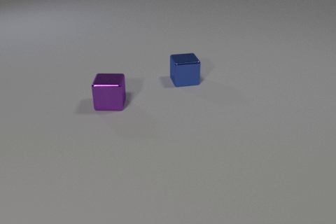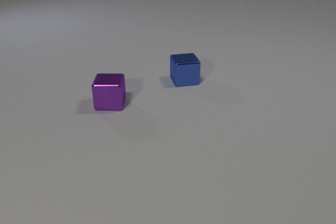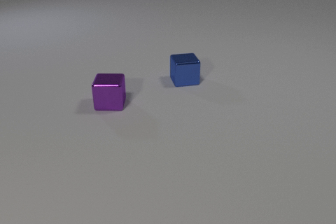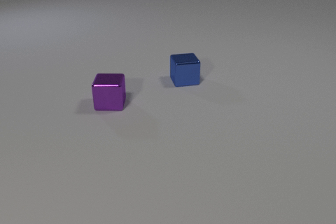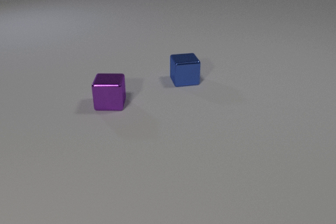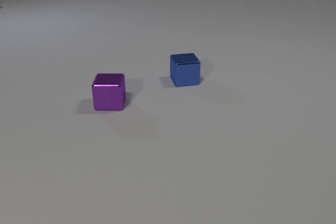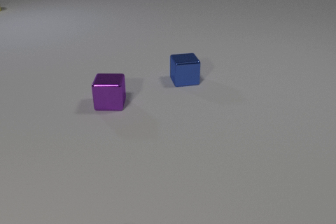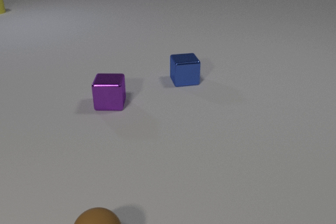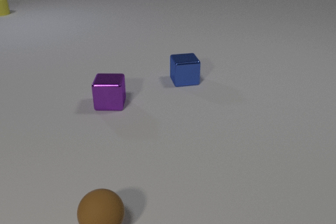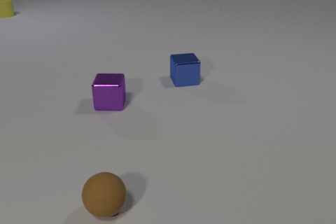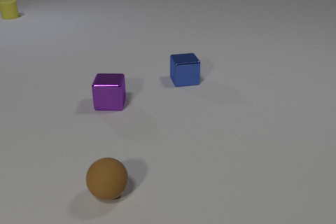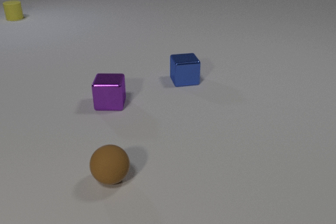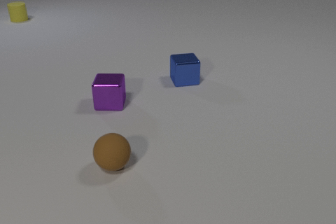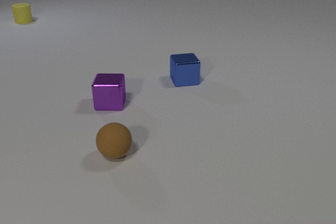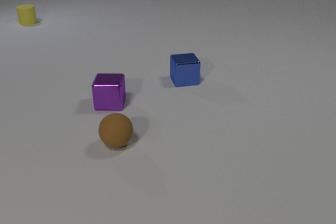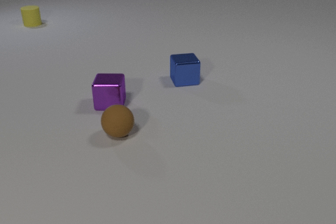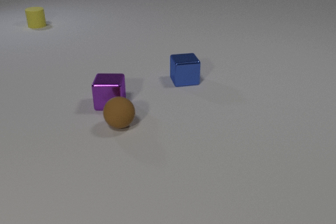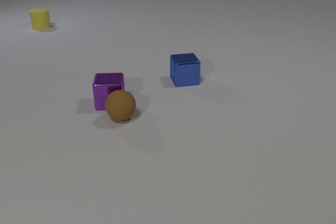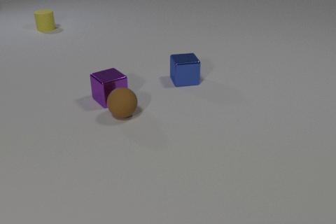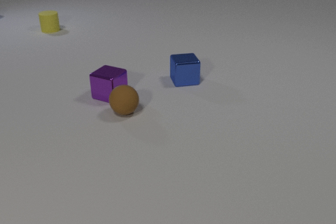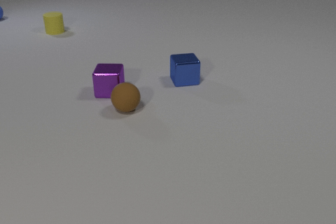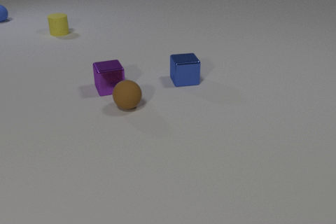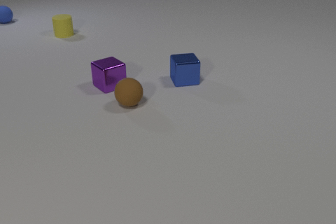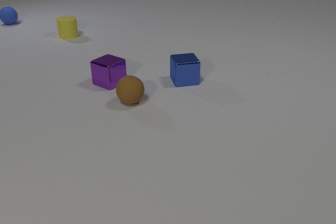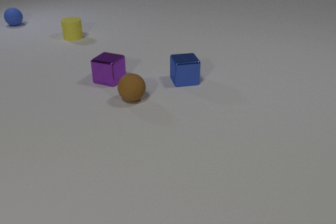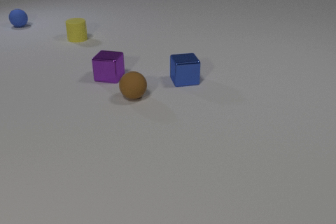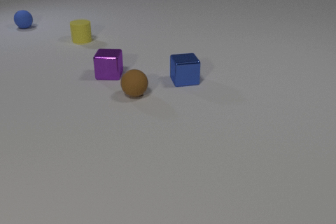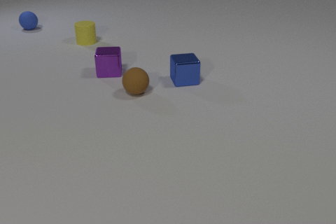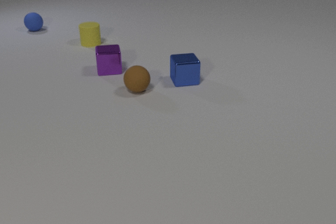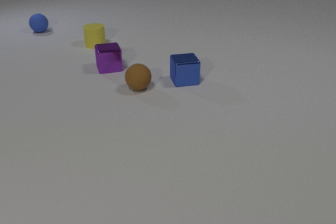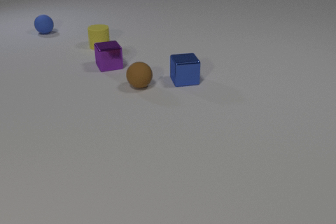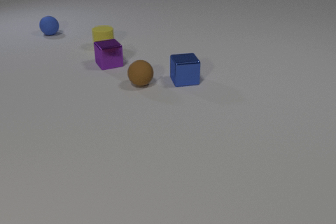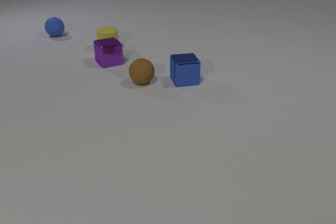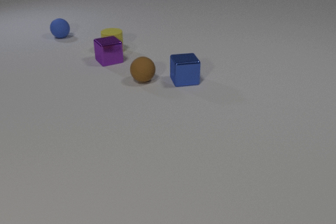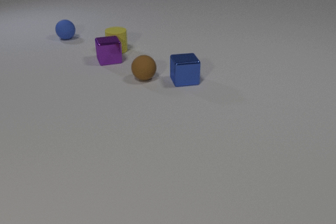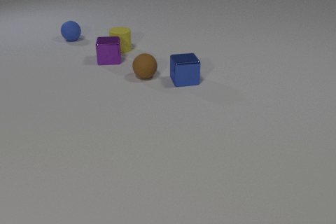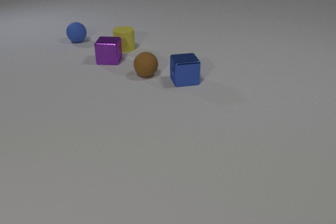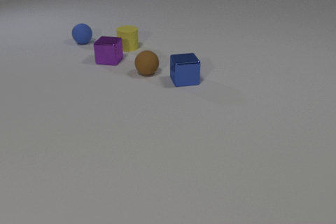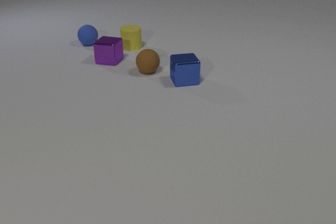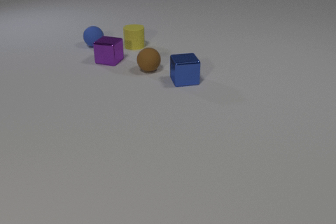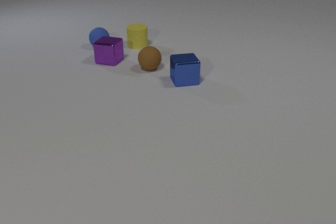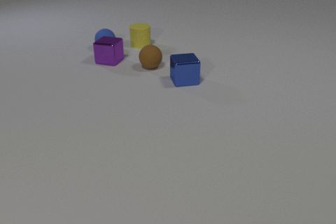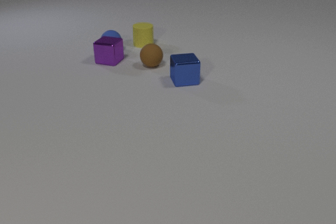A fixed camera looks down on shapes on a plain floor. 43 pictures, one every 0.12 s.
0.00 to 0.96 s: The brown rubber sphere comes in at the bottom edge, rolls away from the camera. The yellow rubber cylinder comes in at the left edge, slides toward the camera and to the right.
0.96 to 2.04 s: The brown rubber sphere rolls away from the camera. The yellow rubber cylinder slides toward the camera and to the right. The brown rubber sphere and the purple metal cube collide.
2.04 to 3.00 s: The brown rubber sphere rolls away from the camera. The purple metal cube slides away from the camera, spins so that its near face slides to the right, counterclockwise seen from above. The blue rubber sphere comes in at the left edge, rolls toward the camera and to the right. The yellow rubber cylinder slides toward the camera and to the right.
3.00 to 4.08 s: The brown rubber sphere rolls away from the camera. The purple metal cube slides away from the camera, spins so that its near face slides to the right, counterclockwise seen from above. The blue rubber sphere rolls toward the camera and to the right. The yellow rubber cylinder slides toward the camera and to the right. The purple metal cube and the yellow rubber cylinder collide.
4.08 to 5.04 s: The brown rubber sphere rolls away from the camera. The purple metal cube spins so that its near face slides to the left, clockwise seen from above. The blue rubber sphere rolls toward the camera and to the right. The yellow rubber cylinder slides to the right and away from the camera.
What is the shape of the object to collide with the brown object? cube.
What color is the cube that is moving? purple.
How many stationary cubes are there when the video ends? 2.
